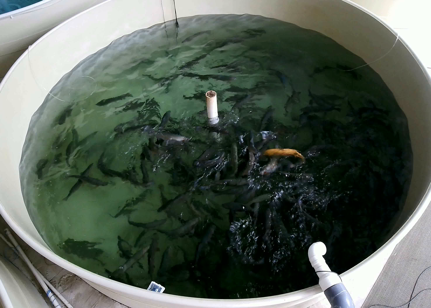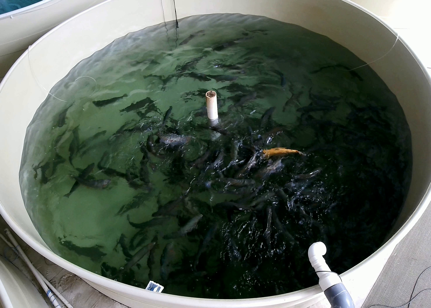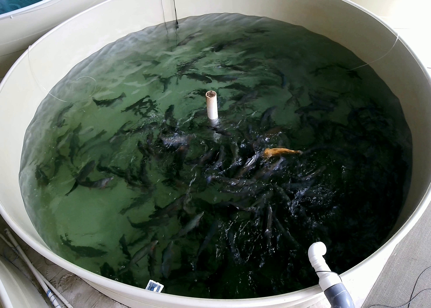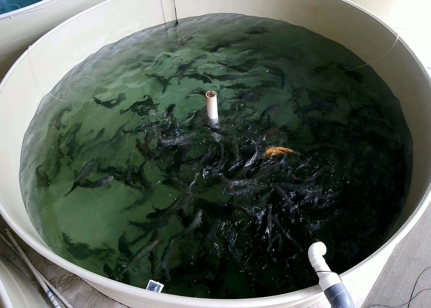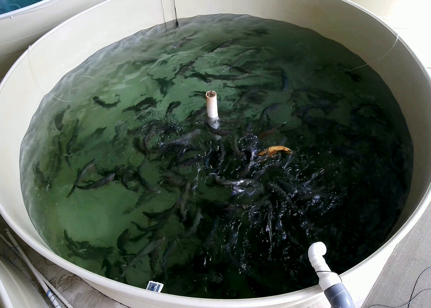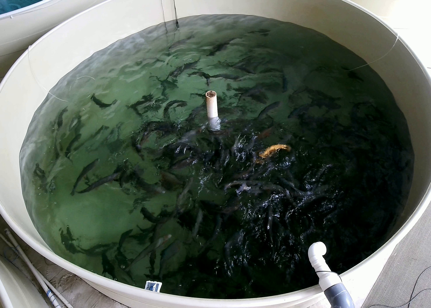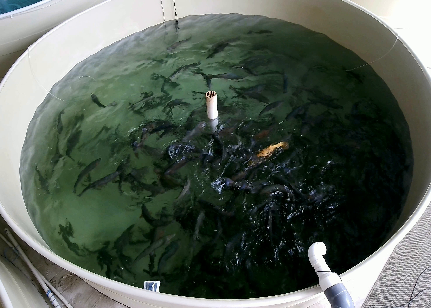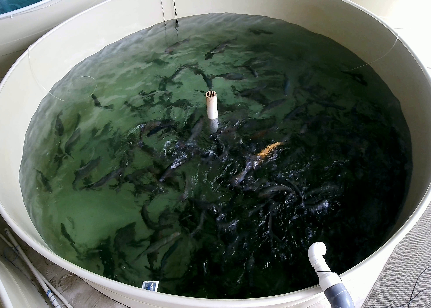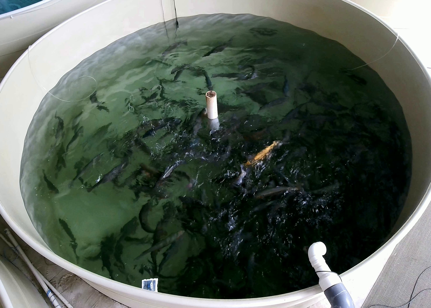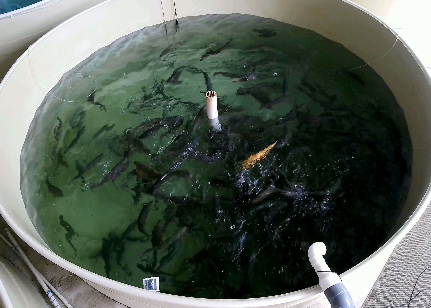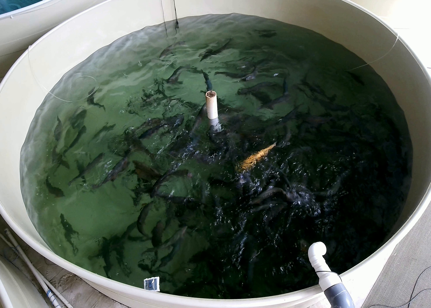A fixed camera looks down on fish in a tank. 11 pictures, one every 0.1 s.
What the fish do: Weak feeding.
